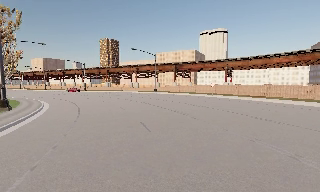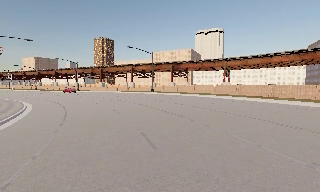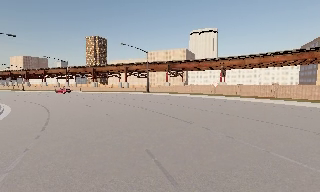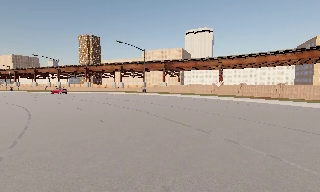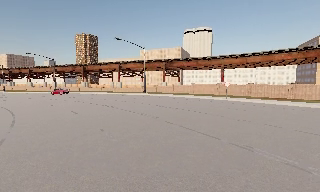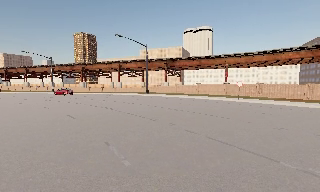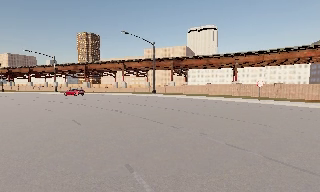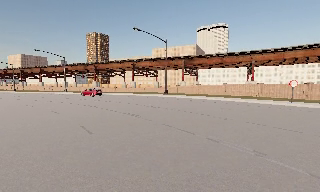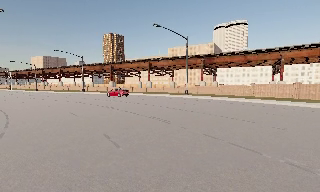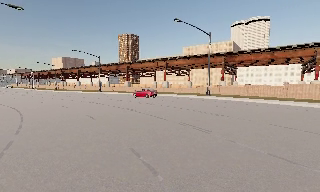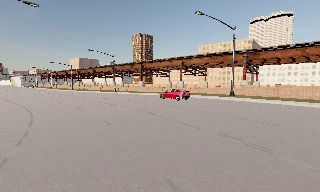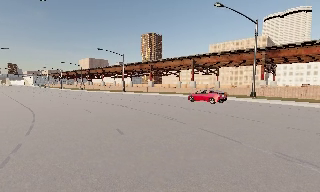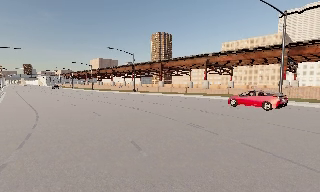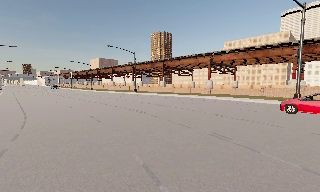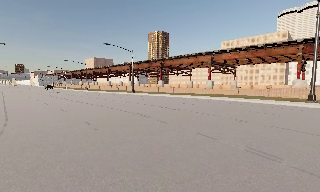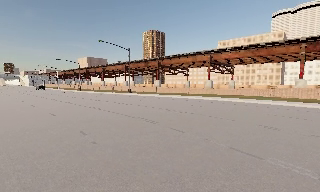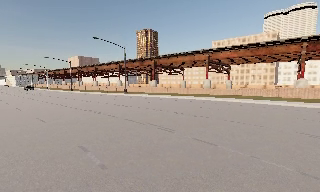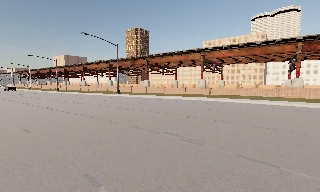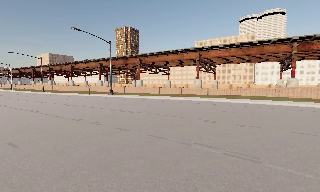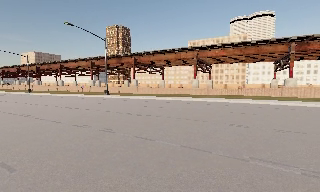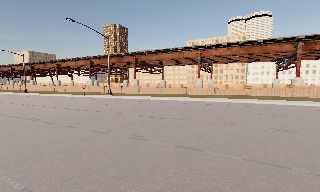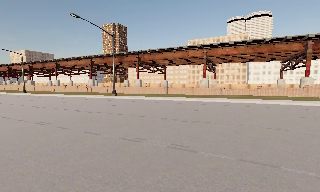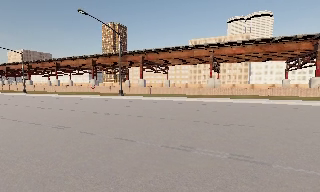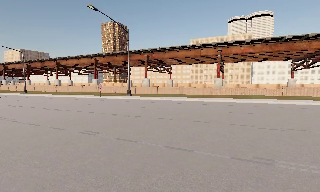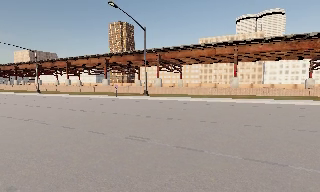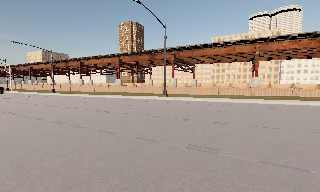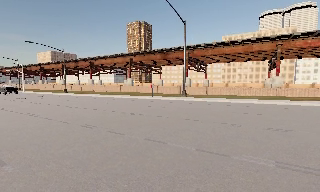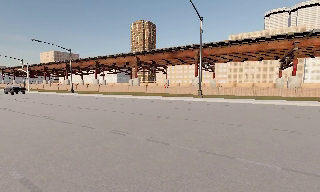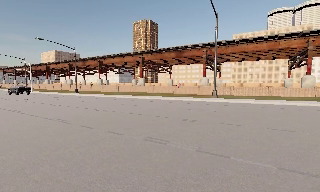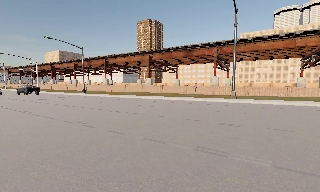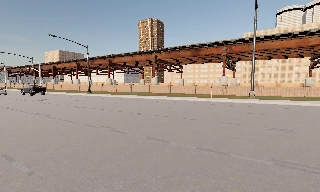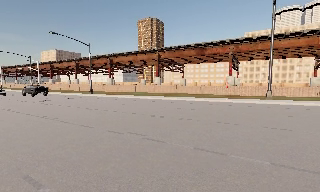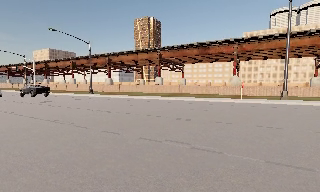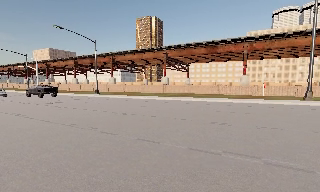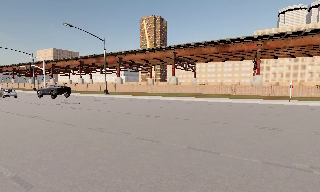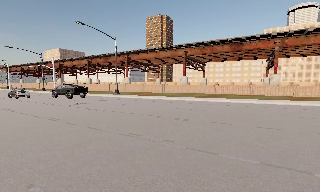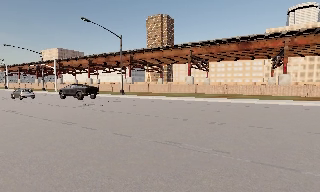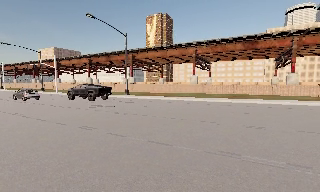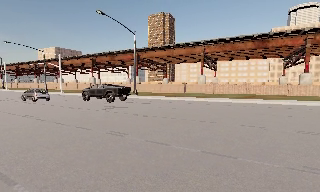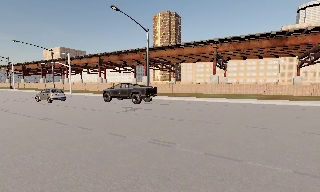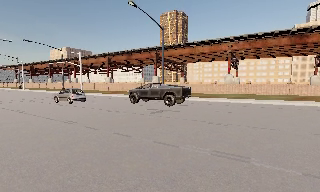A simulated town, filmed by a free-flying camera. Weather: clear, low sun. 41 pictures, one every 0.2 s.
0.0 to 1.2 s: The camera travels forward and to its left, about 12 m, so what stands in front looms larger.
1.2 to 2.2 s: The scene slides to the right, as the camera pans about 20 degrees to its left. It travels forward and to its left, about 10 m, so what stands in front looms larger.
2.2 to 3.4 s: The camera travels forward and to its left, about 11 m, so what stands in front looms larger.
3.4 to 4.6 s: The camera pans to its right, which is clockwise from overhead, by about 10 degrees. It travels to its left and forward, about 12 m, so close, fixed things drift to the right.
4.6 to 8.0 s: The camera travels to its left and forward, about 35 m, so close, fixed things drift to the right.
The film runs backward here.
